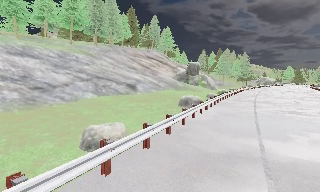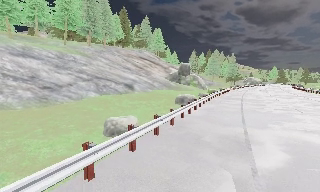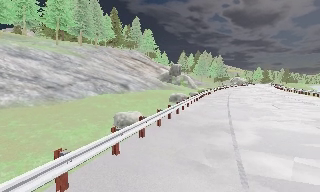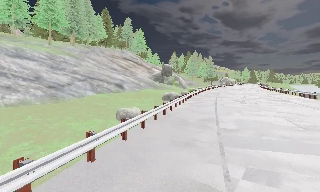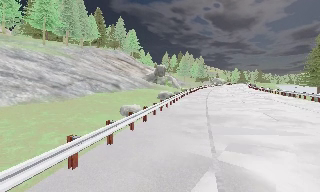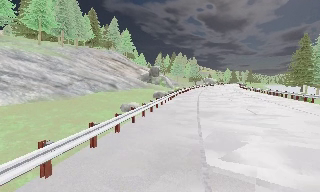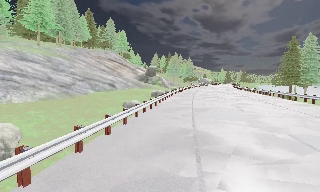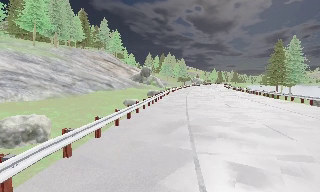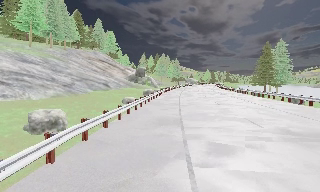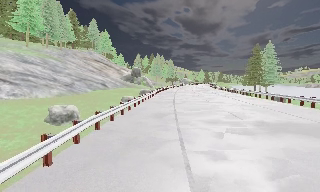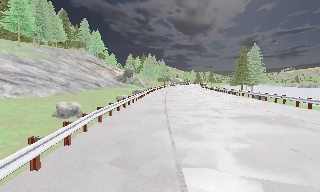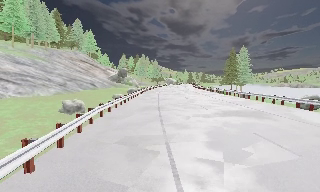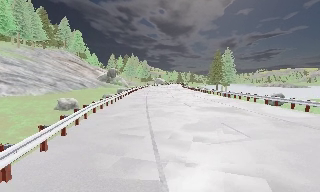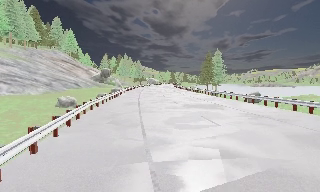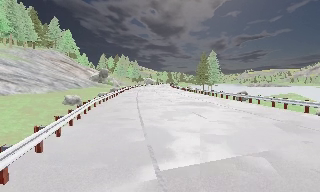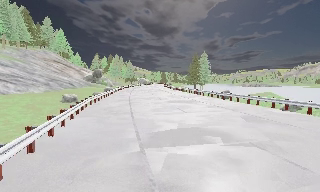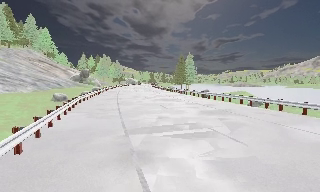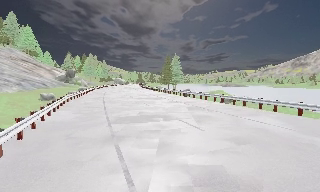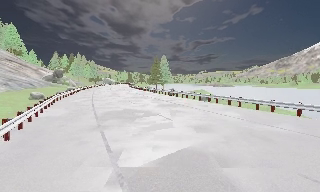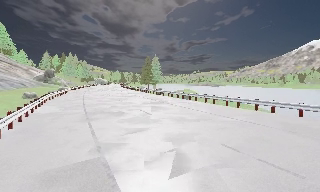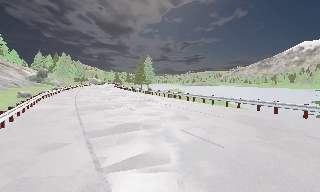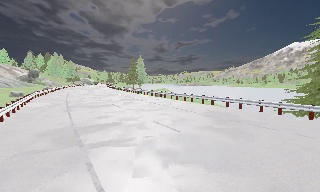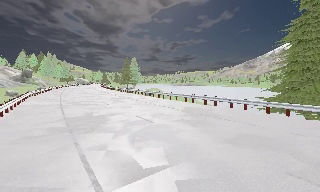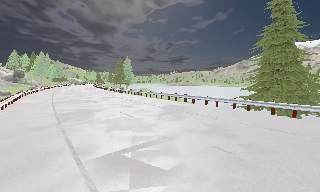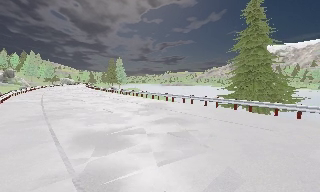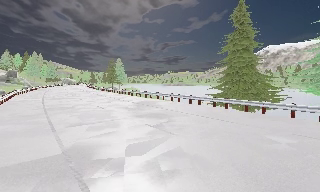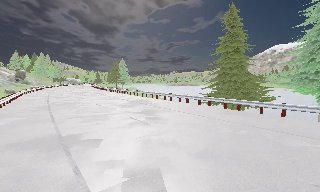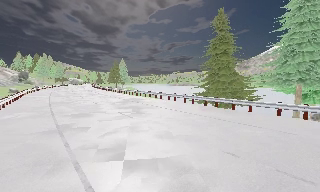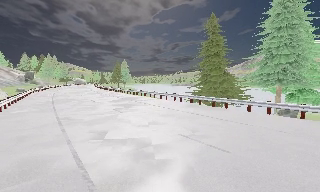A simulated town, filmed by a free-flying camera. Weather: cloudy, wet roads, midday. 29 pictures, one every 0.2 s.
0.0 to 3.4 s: The camera pans to its right, which is clockwise from overhead, by about 45 degrees. It travels backward, about 25 m.
3.4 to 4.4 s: The scene slides to the left, as the camera pans about 10 degrees to its right. It travels backward and to its right, about 9 m, so what stands in front gets smaller.
4.4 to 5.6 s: The camera travels backward and to its right, about 11 m, so what stands in front gets smaller.
The film runs backward here.
